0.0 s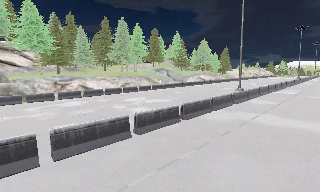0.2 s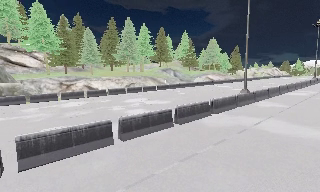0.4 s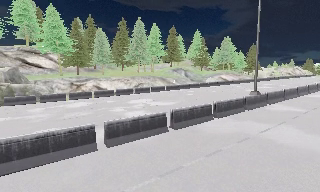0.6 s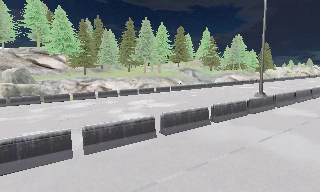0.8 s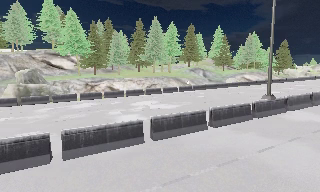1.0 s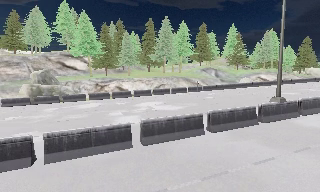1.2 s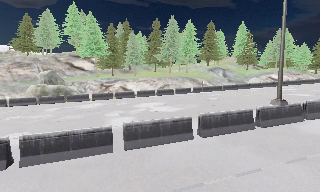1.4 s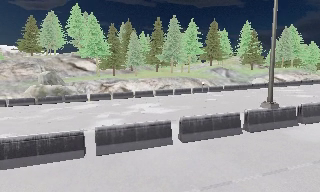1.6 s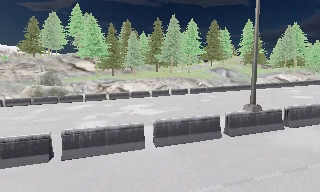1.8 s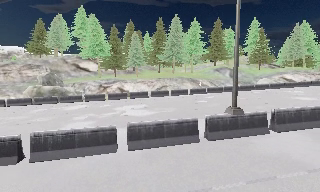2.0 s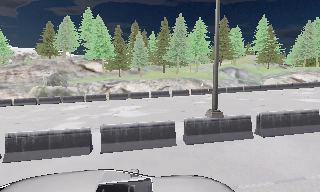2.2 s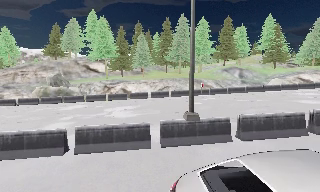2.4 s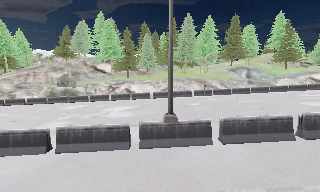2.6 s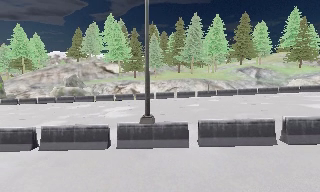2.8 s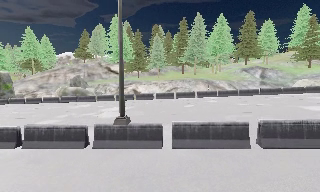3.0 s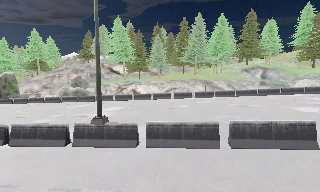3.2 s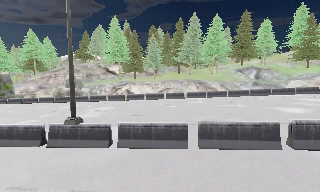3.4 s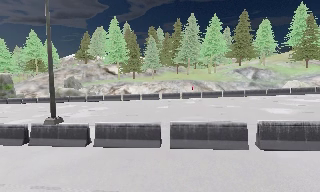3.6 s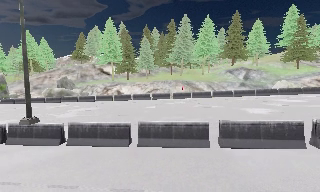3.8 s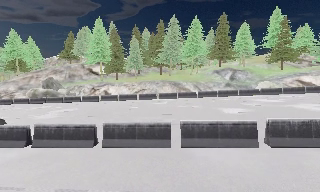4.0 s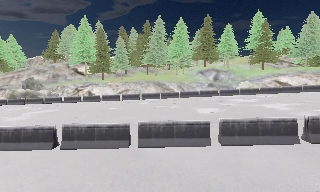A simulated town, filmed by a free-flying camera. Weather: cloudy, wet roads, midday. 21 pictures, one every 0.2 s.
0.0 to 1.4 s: The camera pans to its left, which is counterclockwise from overhead, by about 25 degrees. It travels to its right and forward, about 9 m.
1.4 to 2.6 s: The camera pans to its left, which is counterclockwise from overhead, by about 20 degrees. It travels to its right, about 9 m, so close, fixed things drift to the left.
2.6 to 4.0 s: The camera travels to its right, about 10 m, so close, fixed things drift to the left.
The film runs forward here.
